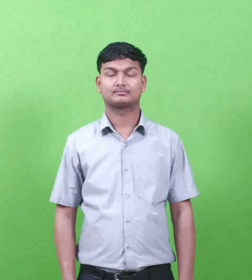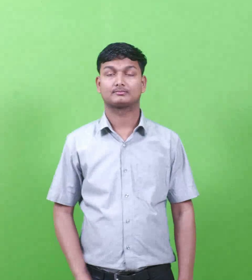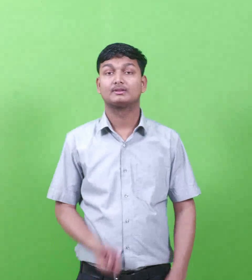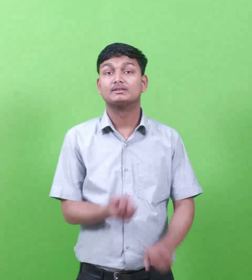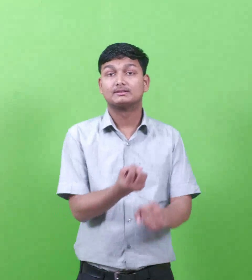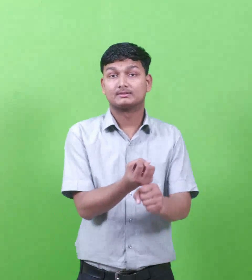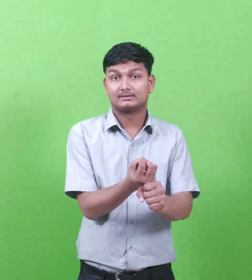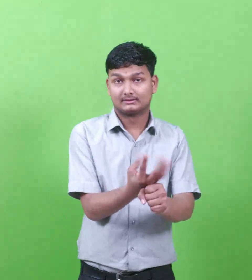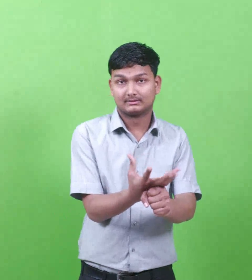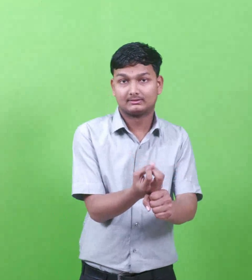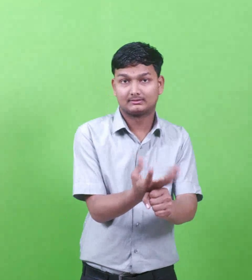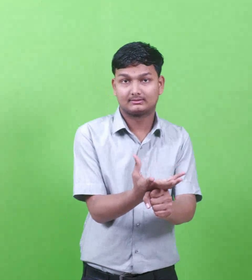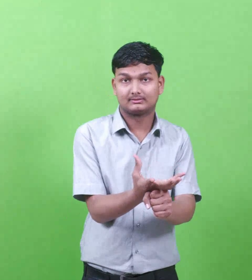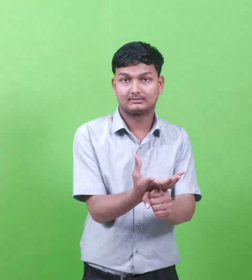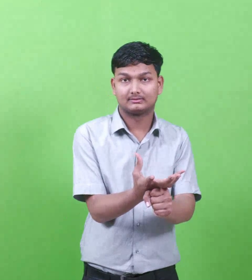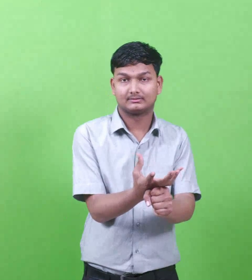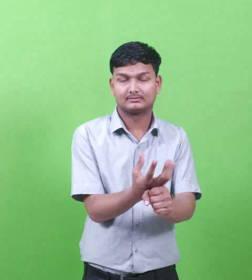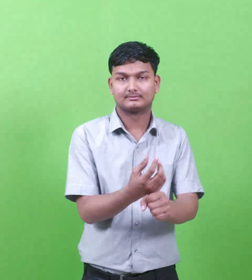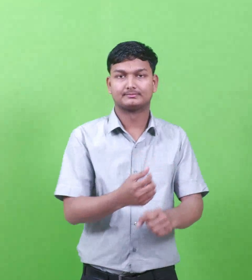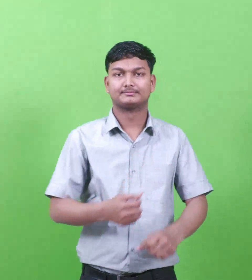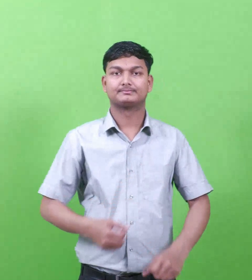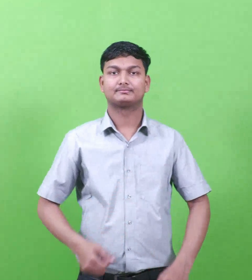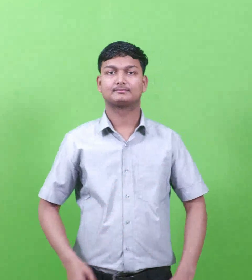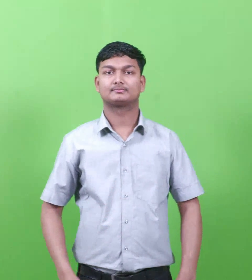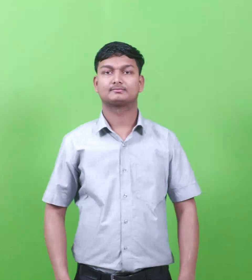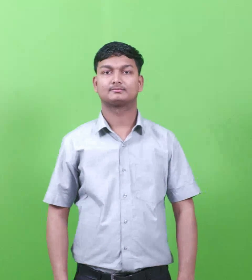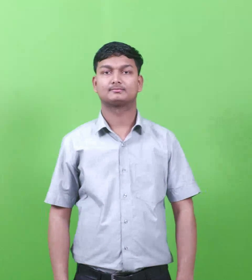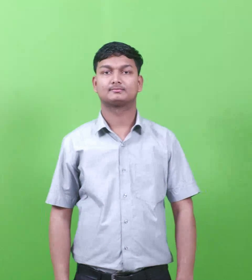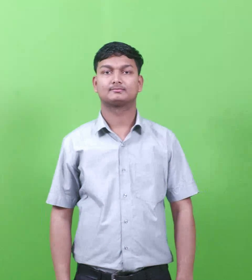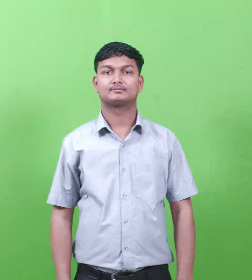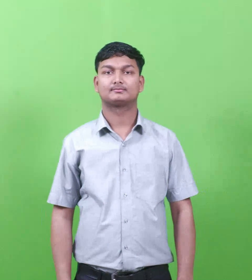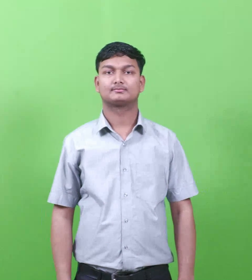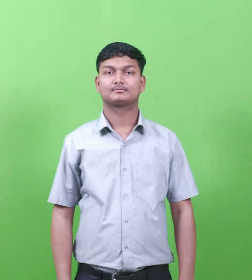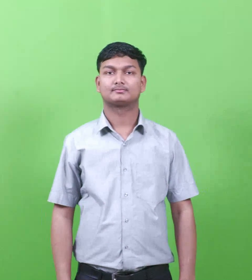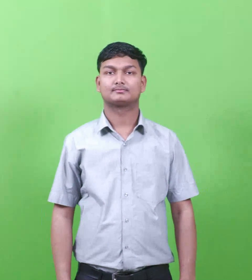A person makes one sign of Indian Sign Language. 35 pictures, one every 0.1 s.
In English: paran
